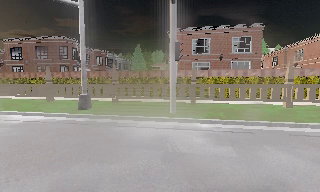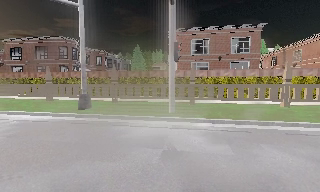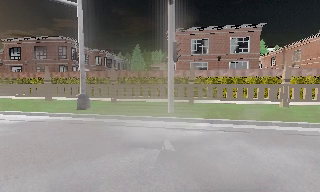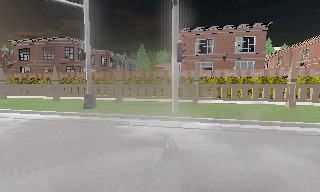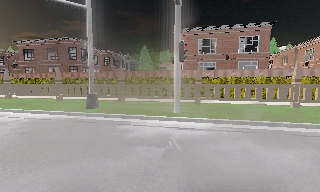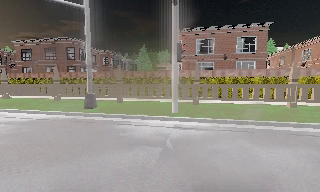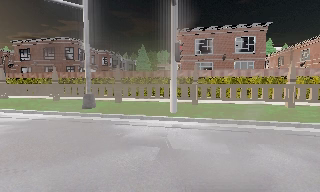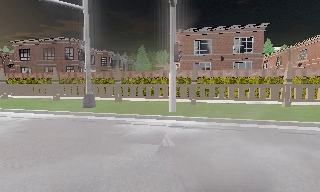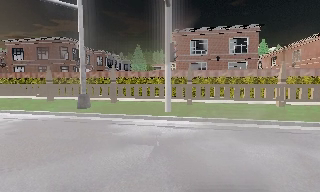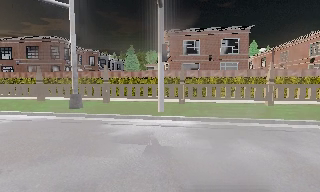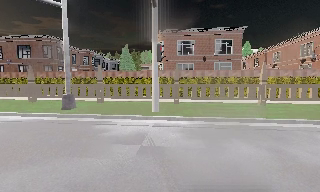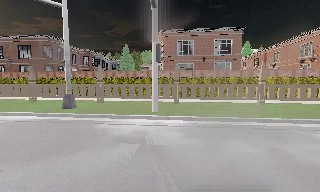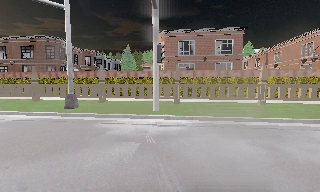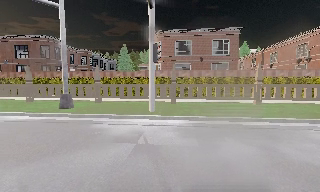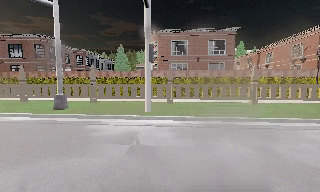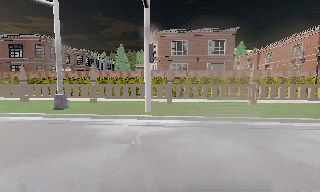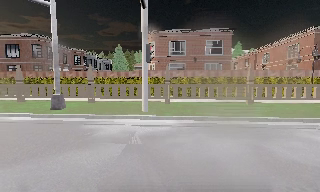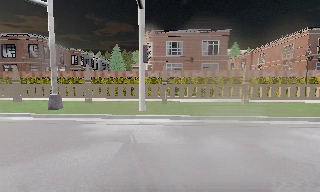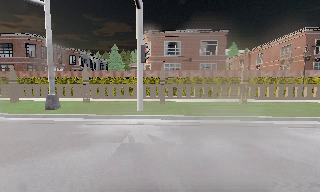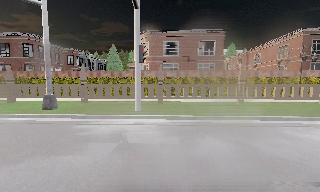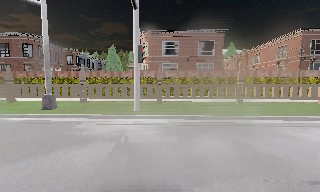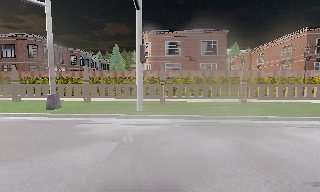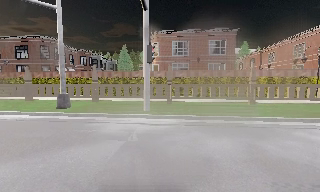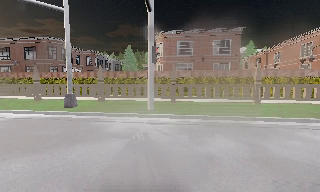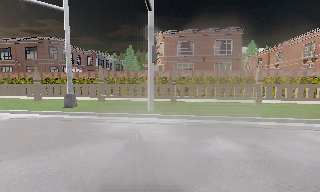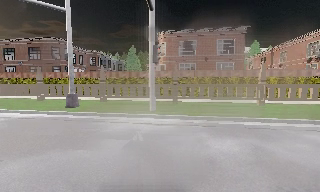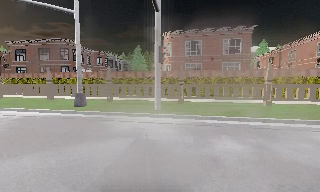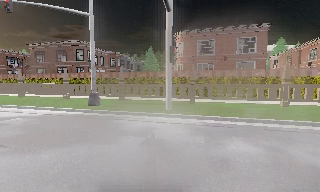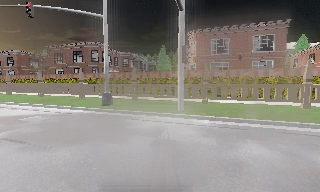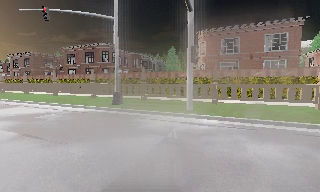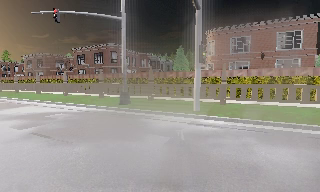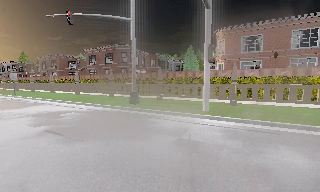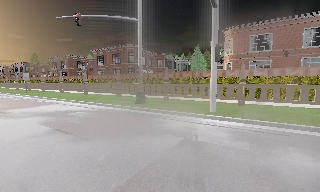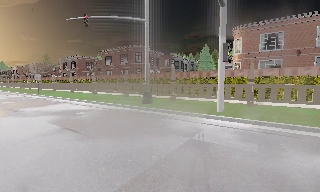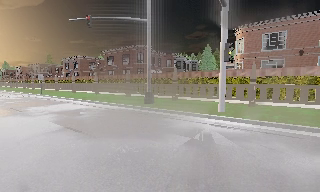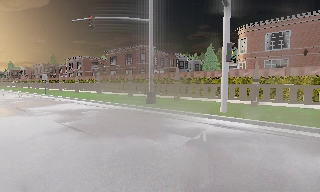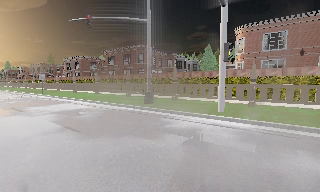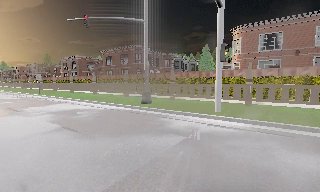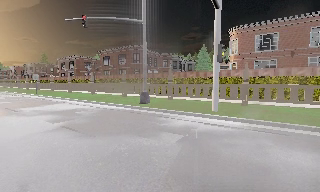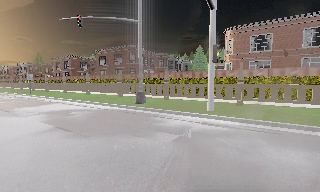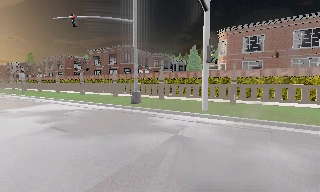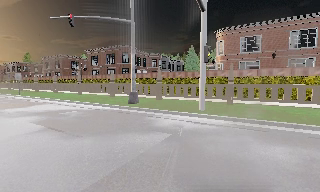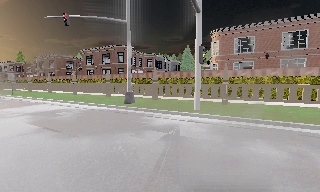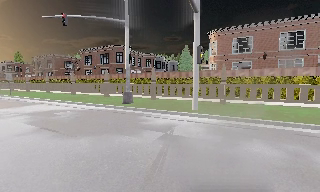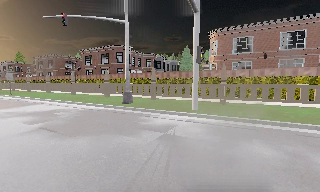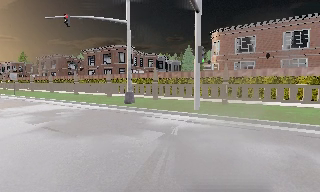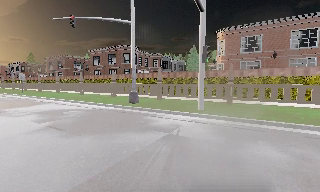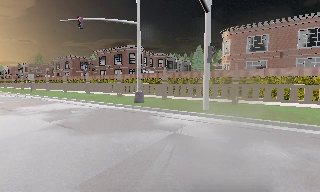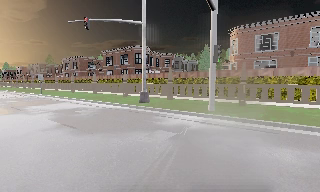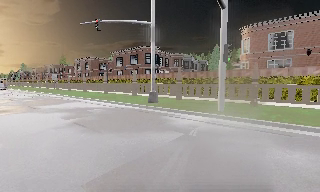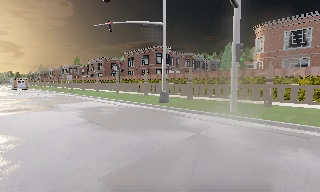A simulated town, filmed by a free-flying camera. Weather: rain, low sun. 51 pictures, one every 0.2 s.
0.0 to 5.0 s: The camera travels to its right and backward, about 1 m, so close, fixed things drift to the left.
5.0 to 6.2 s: The scene slides to the right, as the camera pans about 20 degrees to its left.
6.2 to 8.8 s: The camera shifts only a little, or ends up much as it began.
8.8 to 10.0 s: The camera swings to its left by about 15 degrees, and the scene slides to the right.
The film runs backward here.
